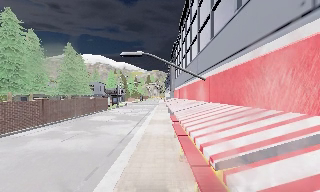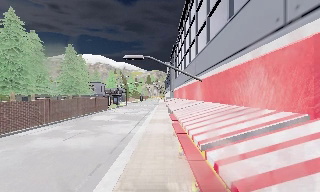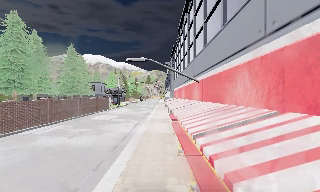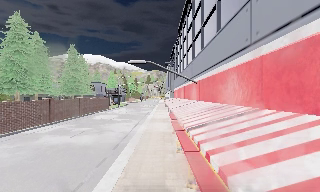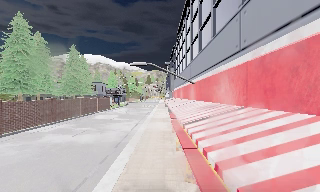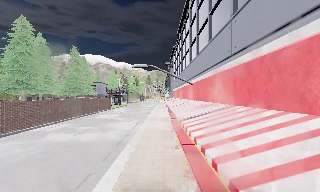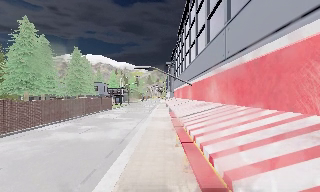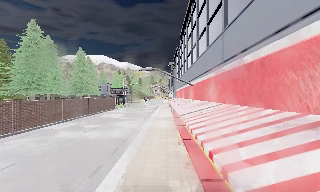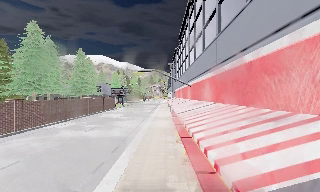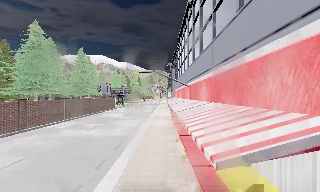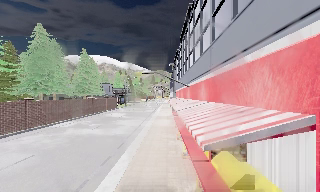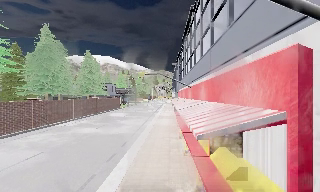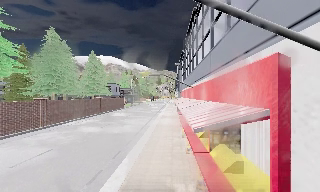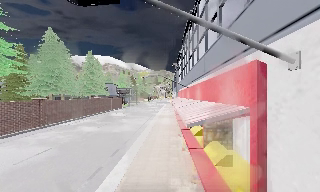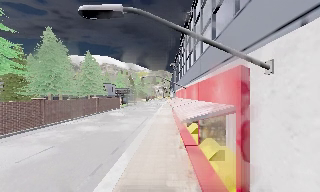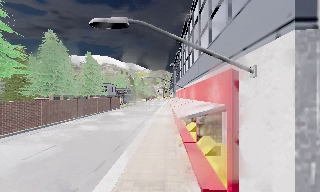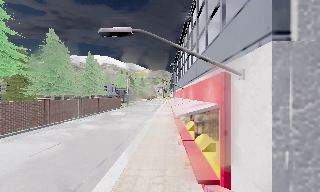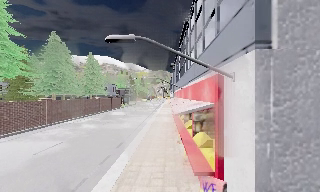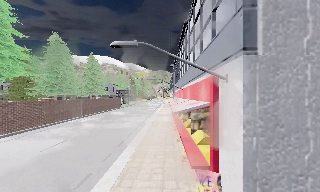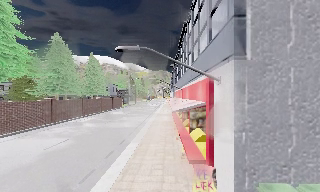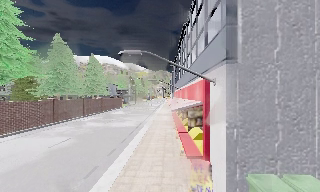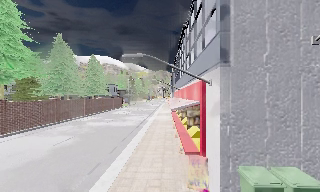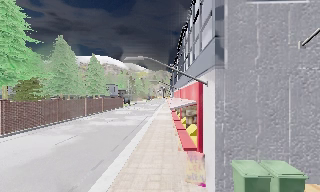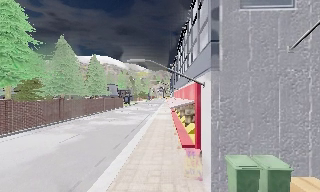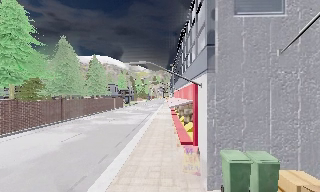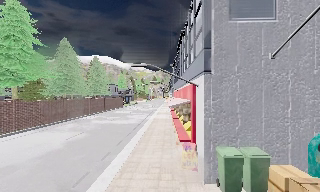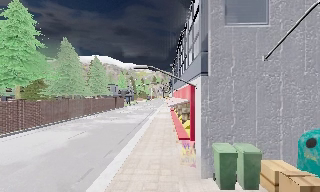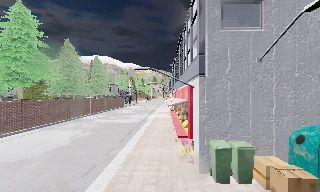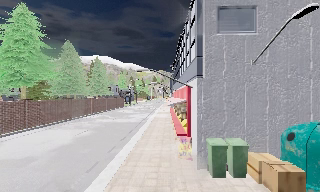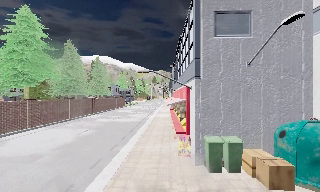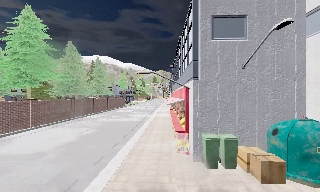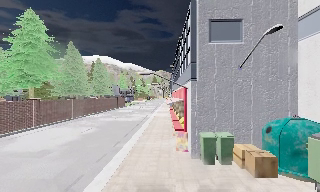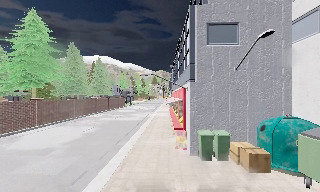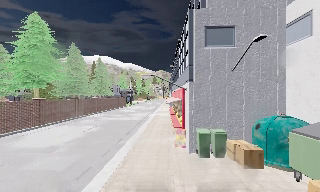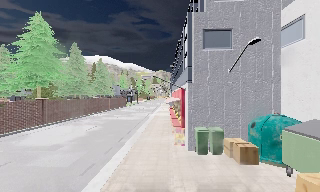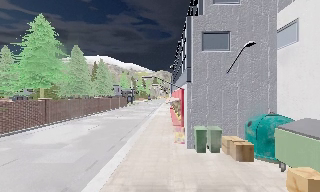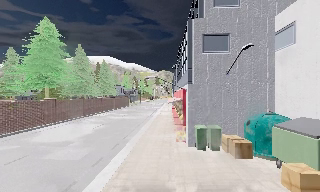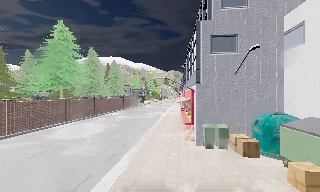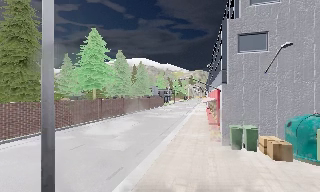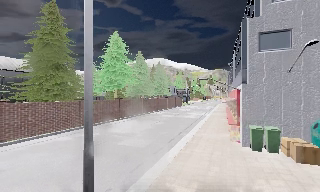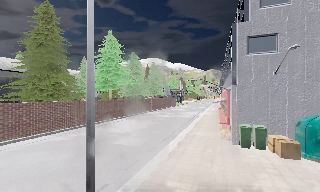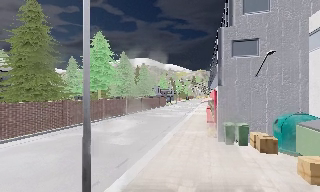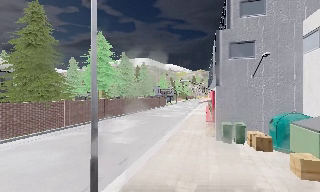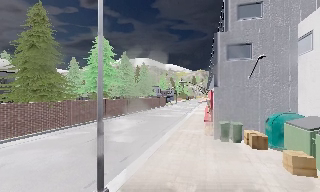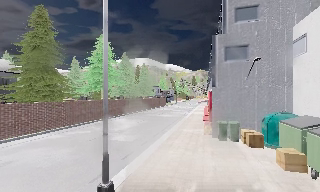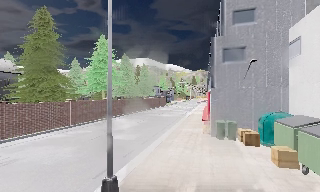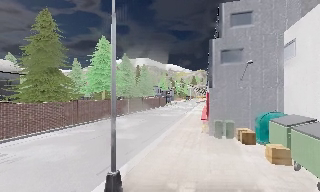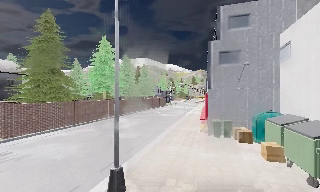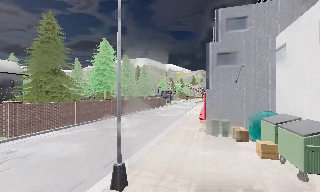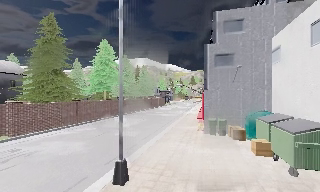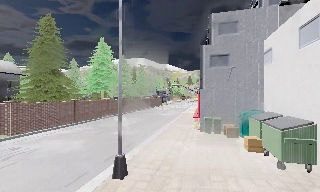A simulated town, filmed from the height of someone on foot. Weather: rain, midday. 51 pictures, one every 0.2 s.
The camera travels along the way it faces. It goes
backward.
0.0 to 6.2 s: The camera travels backward, about 9 m, so what stands in front gets smaller.
6.2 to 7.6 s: The camera pans to its left, which is counterclockwise from overhead, by about 15 degrees. It travels backward, about 2 m, so what stands in front gets smaller.
7.6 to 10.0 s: The camera travels backward, about 3.5 m, so what stands in front gets smaller.
The film runs backward here.
